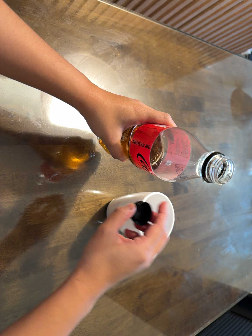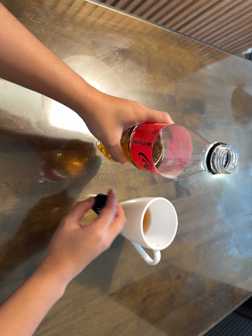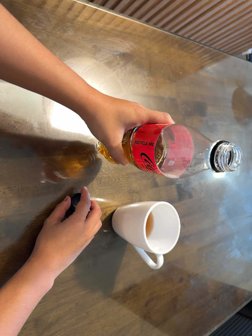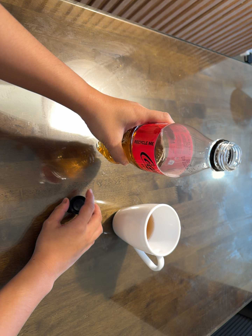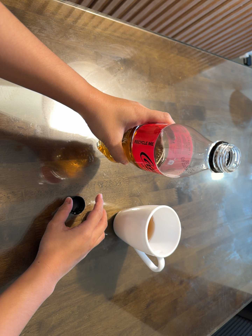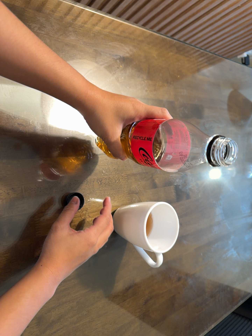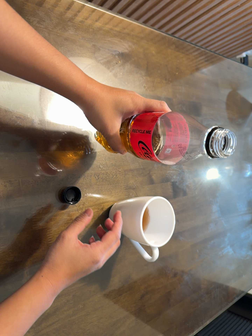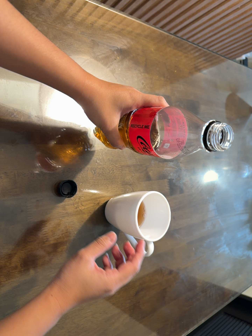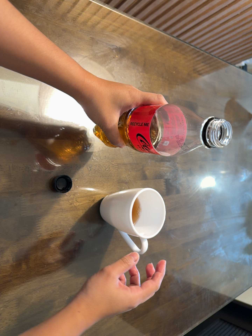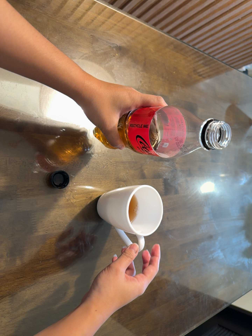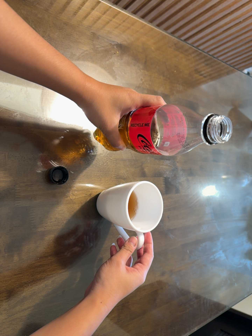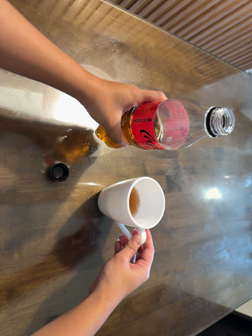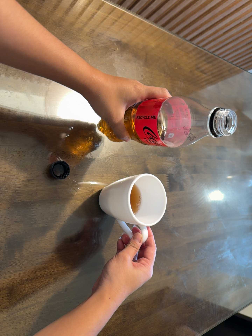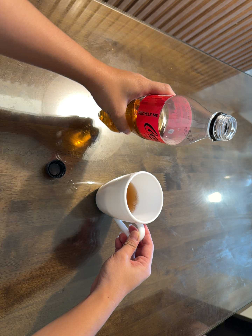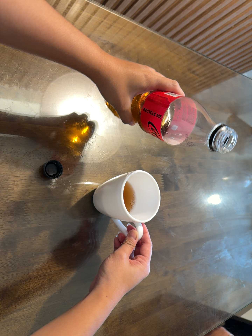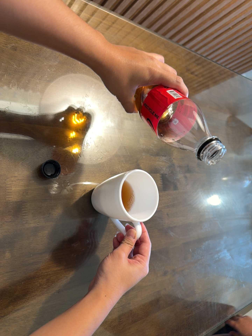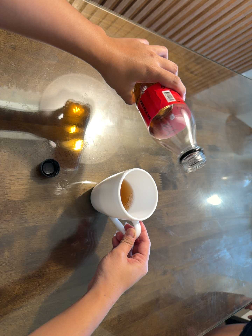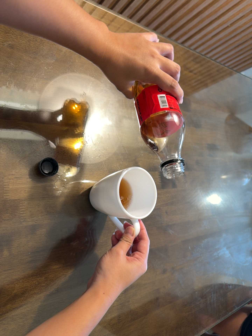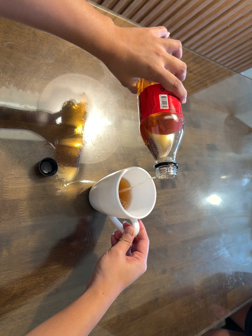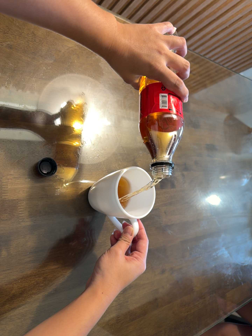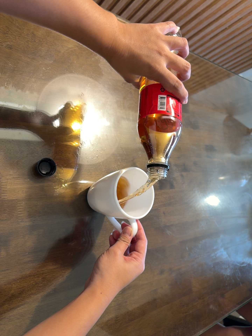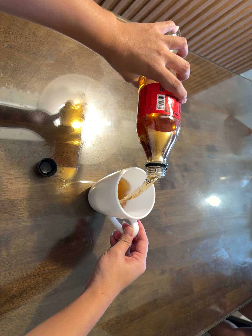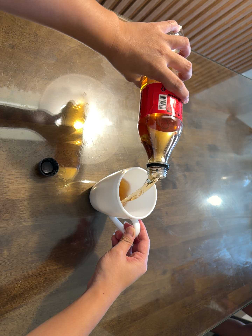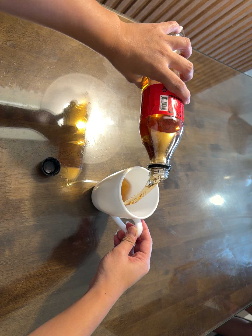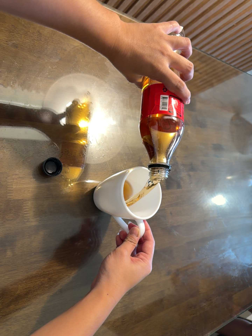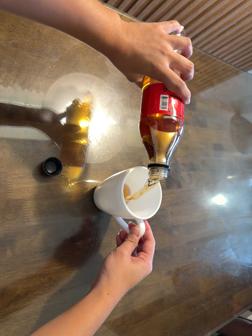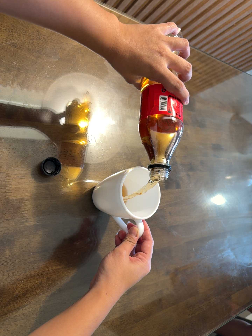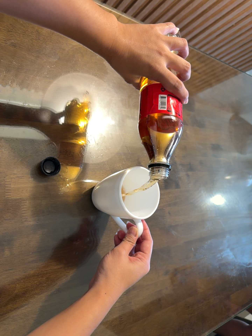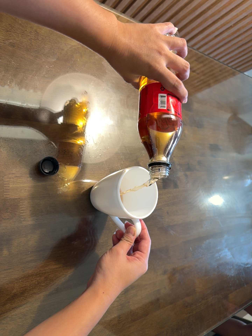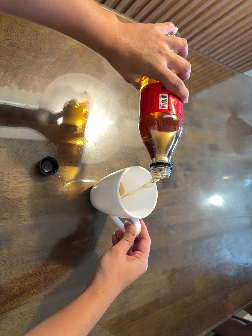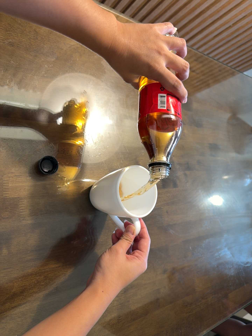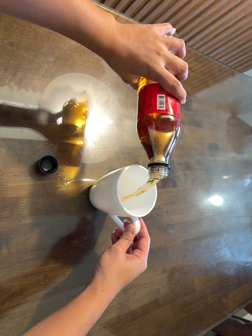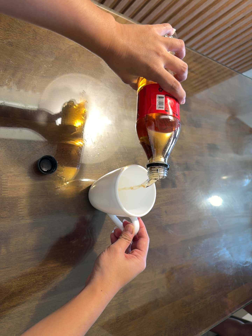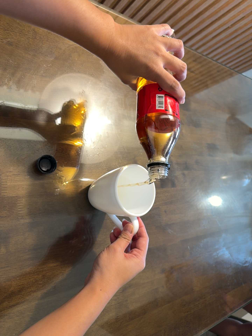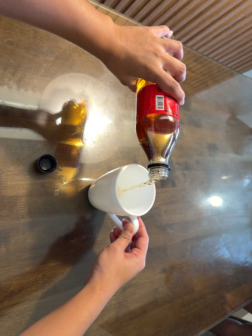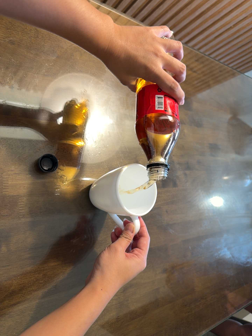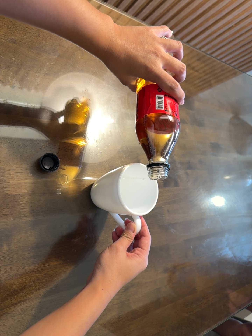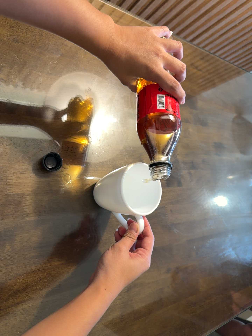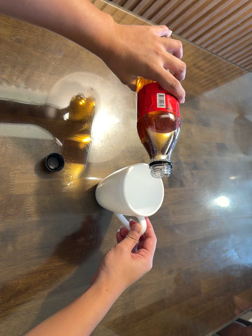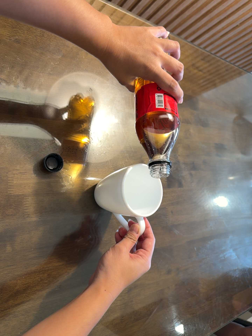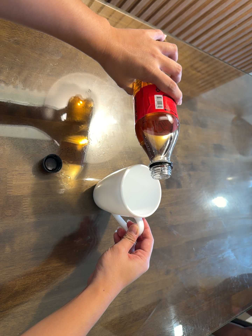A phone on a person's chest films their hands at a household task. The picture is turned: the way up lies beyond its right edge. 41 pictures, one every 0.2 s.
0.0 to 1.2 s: The camera shifts only a little, or ends up much as it began.
1.2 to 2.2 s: The camera travels toward the bottom of its view, about 7 cm.
2.2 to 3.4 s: The camera shifts only a little, or ends up much as it began.
3.4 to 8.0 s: The camera keeps its place and its aim.
The film runs backward here.
